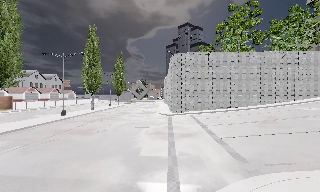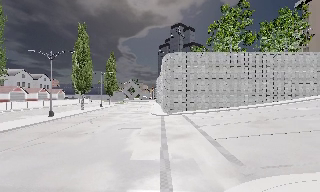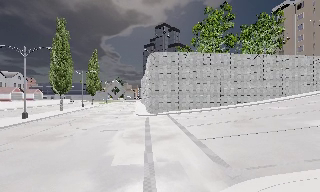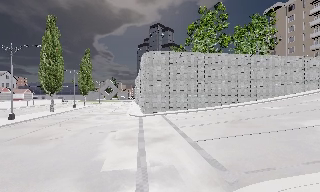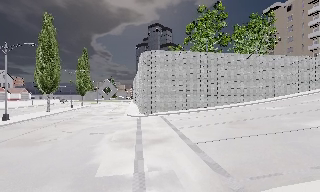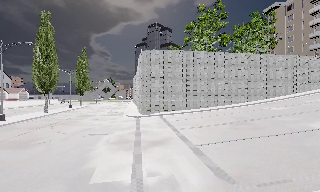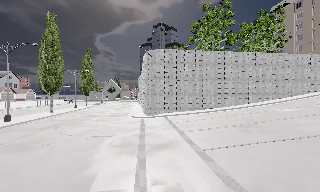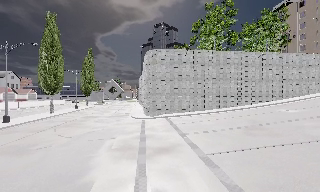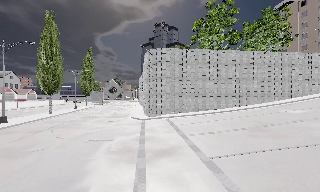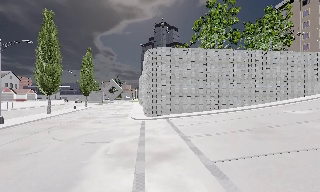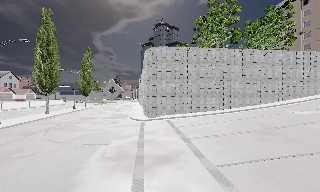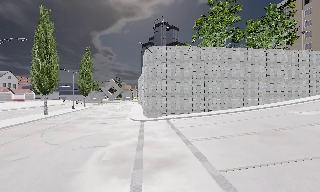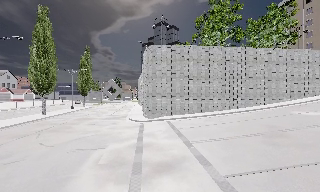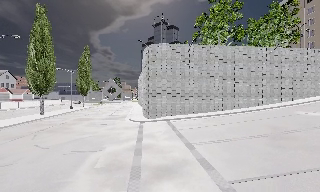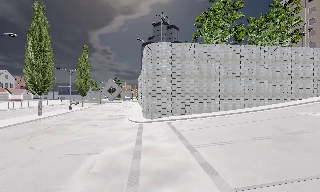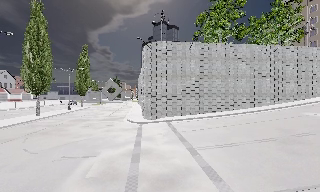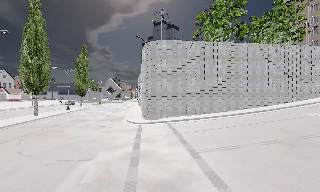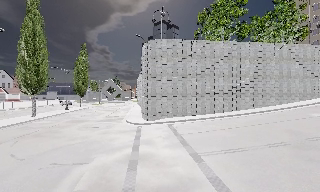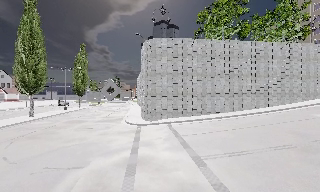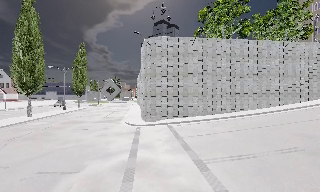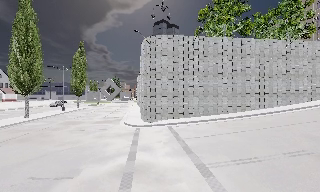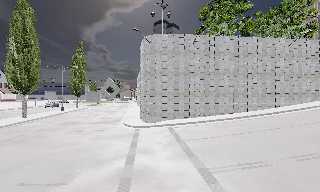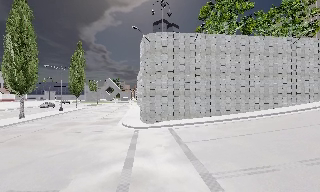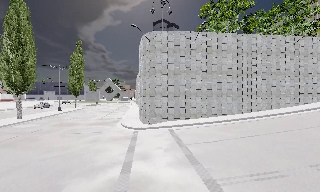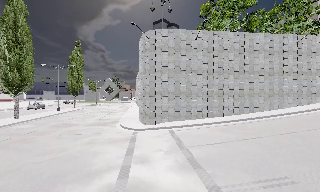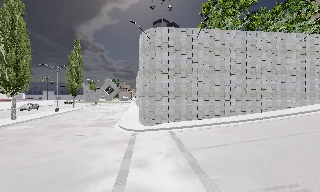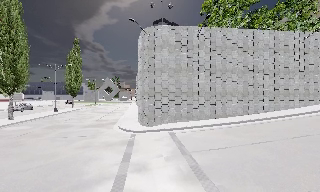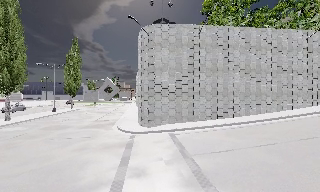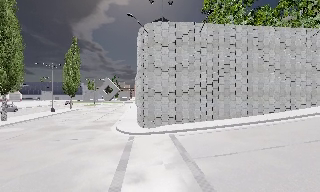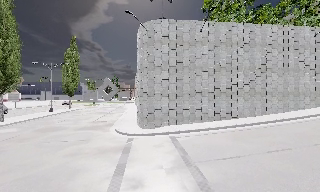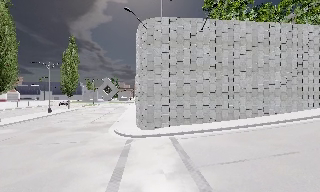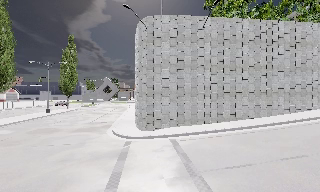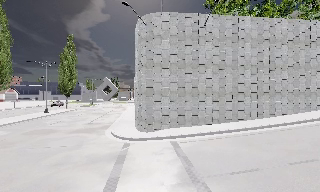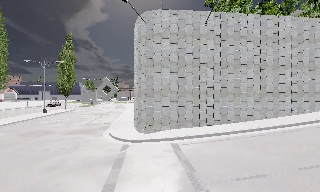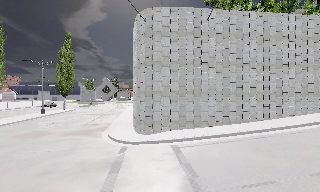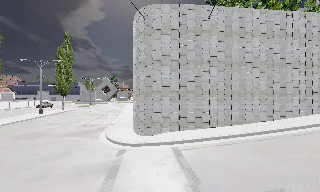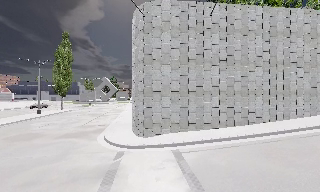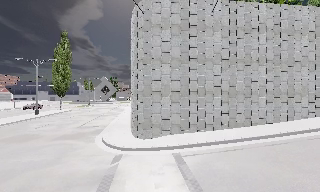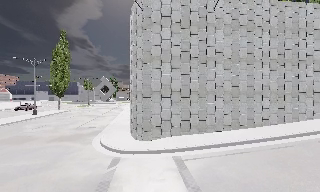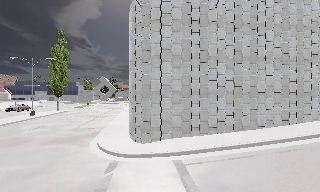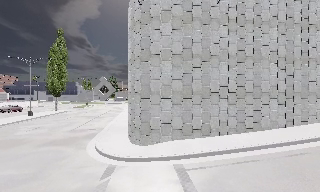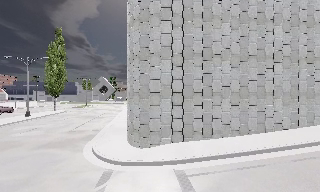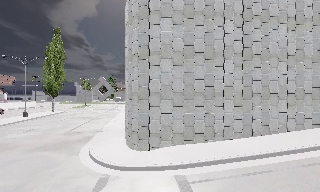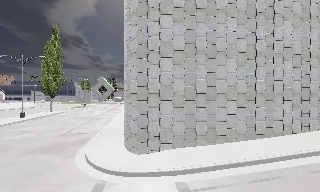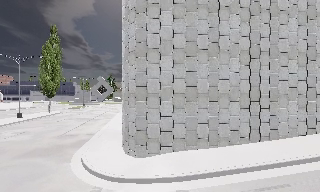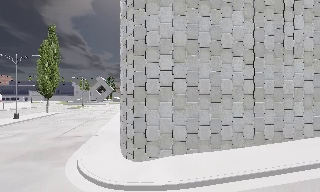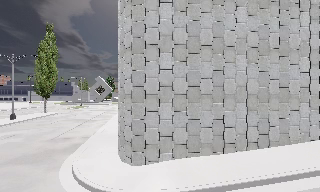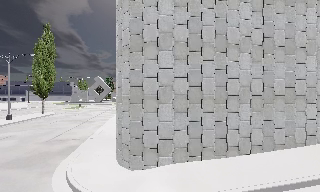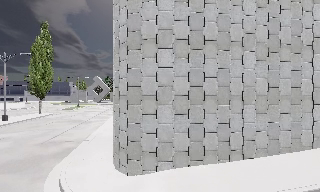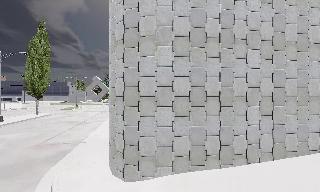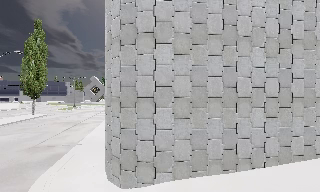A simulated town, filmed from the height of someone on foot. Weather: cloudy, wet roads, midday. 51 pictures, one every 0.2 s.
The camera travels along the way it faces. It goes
forward.
0.0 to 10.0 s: The camera swings to its right by about 10 degrees, and the scene slides to the left. It travels forward, about 18 m, so what stands in front looms larger.
The film runs forward here.
